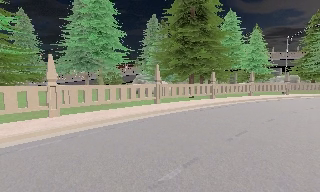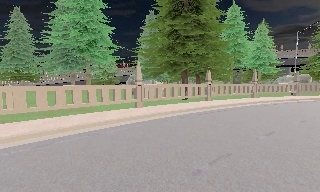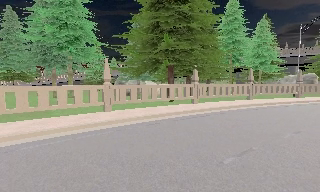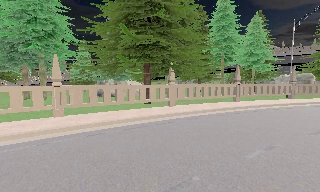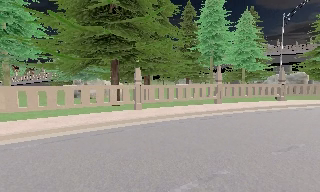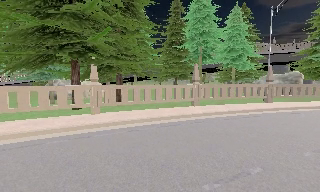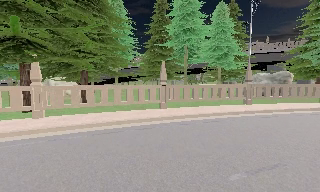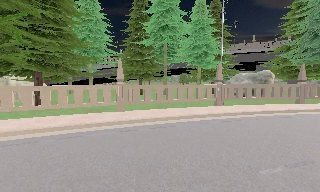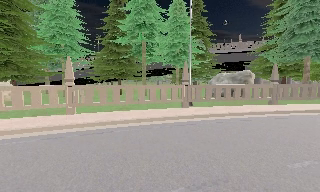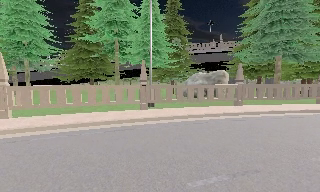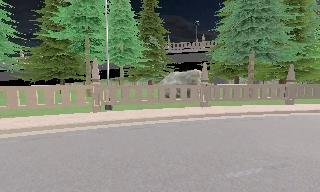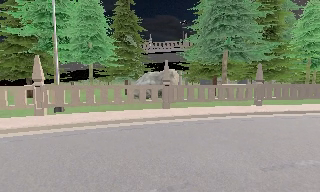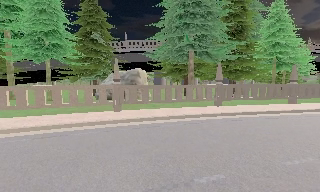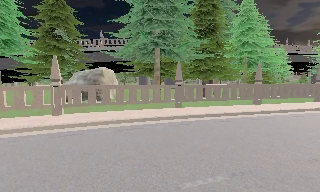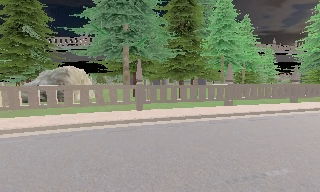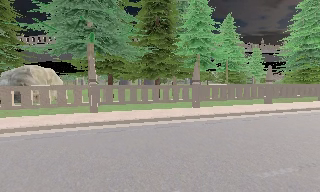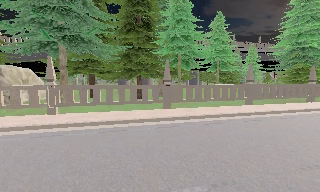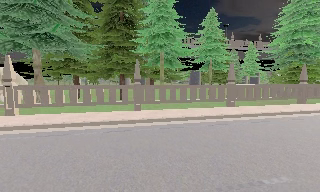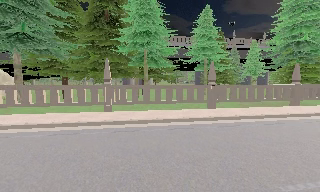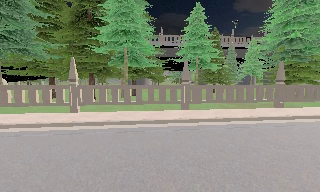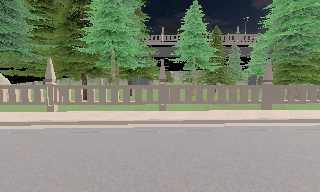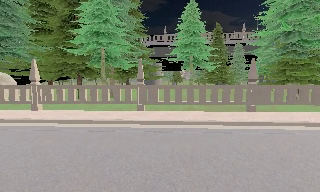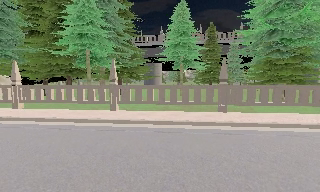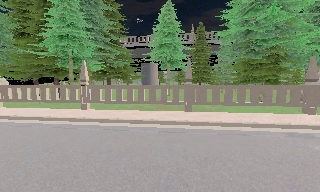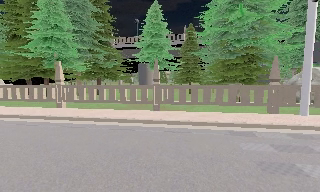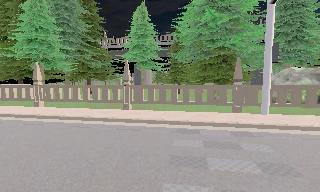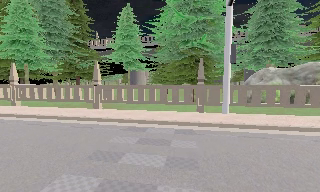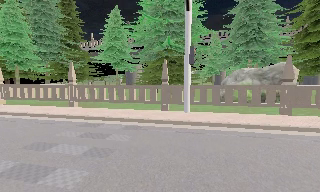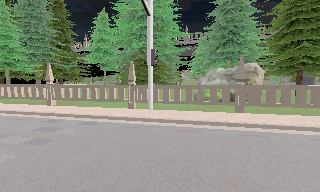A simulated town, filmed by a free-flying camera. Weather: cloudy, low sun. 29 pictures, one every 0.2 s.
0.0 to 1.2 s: The camera travels to its right and forward, about 14 m, so close, fixed things drift to the left.
1.2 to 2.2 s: The camera pans to its right, which is clockwise from overhead, by about 10 degrees. It travels to its right, about 11 m, so close, fixed things drift to the left.
2.2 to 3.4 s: The camera travels to its right, about 13 m, so close, fixed things drift to the left.
3.4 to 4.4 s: The camera pans to its left, which is counterclockwise from overhead, by about 20 degrees. It travels to its right, about 10 m, so close, fixed things drift to the left.
4.4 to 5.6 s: The camera travels to its right, about 12 m, so close, fixed things drift to the left.
The film runs backward here.
